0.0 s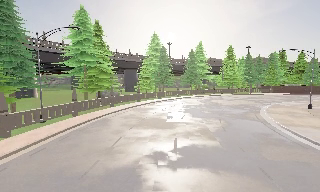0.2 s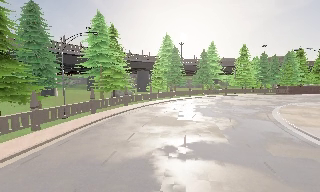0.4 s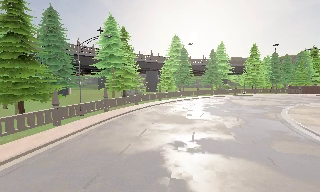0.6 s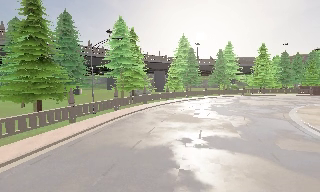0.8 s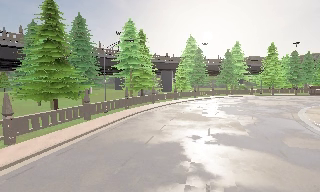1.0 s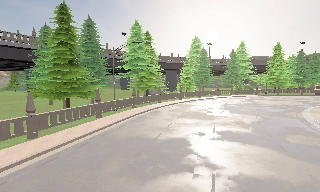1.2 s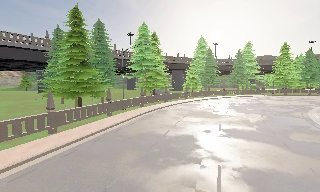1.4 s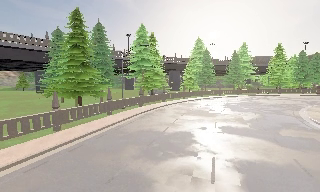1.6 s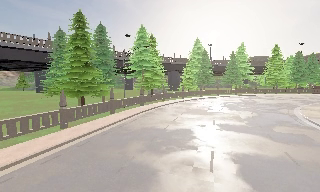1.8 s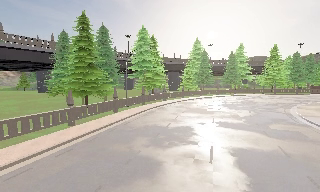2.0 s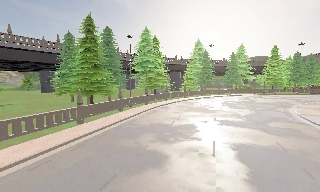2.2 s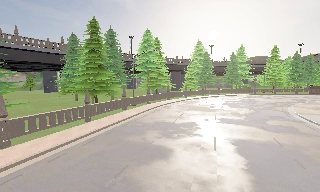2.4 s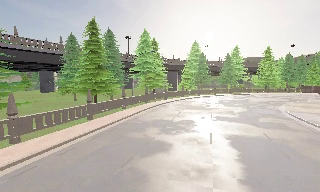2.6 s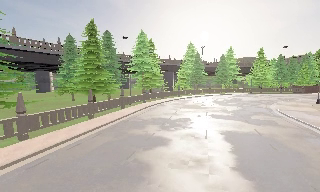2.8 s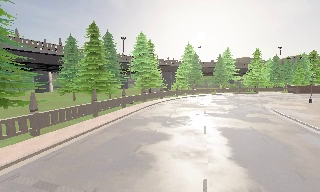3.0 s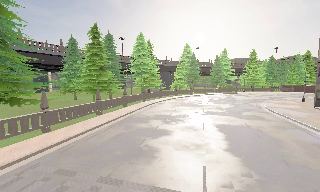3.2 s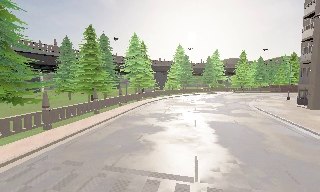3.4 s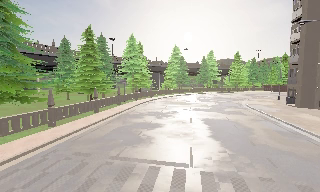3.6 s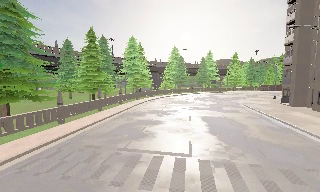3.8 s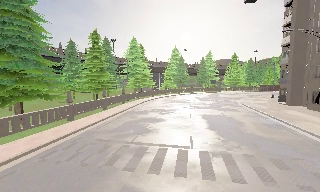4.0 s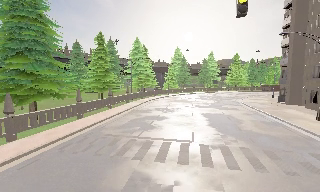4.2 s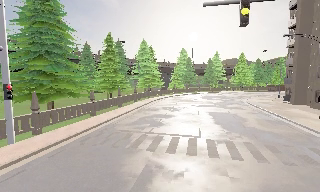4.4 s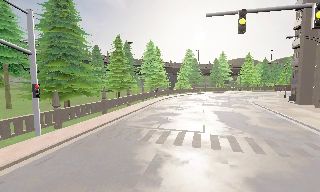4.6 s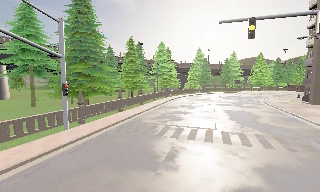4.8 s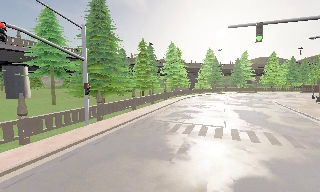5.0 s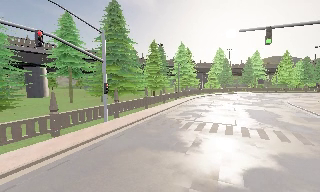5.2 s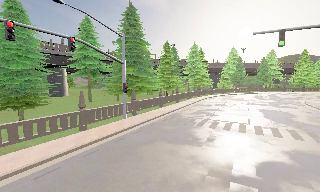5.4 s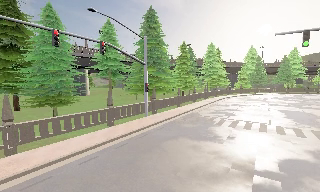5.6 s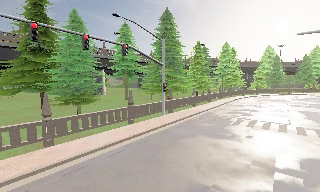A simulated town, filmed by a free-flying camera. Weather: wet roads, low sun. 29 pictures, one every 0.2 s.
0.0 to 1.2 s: The camera swings to its left by about 15 degrees, and the scene slides to the right. It travels backward, about 4.5 m, so what stands in front gets smaller.
1.2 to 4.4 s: The camera travels backward, about 14 m, so what stands in front gets smaller.
4.4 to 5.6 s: The scene slides to the right, as the camera pans about 25 degrees to its left. It travels backward and to its left, about 5 m, so what stands in front gets smaller.
The film runs backward here.
